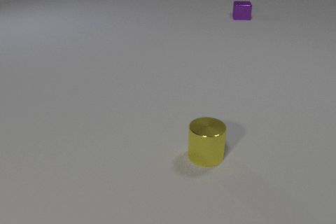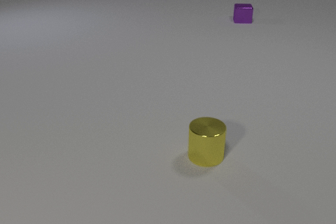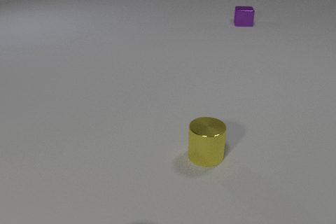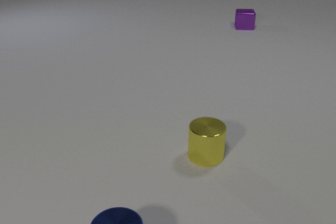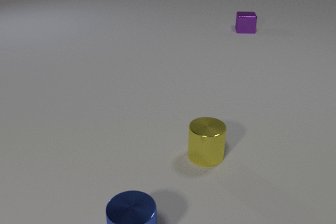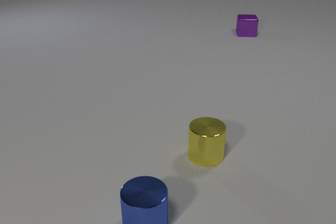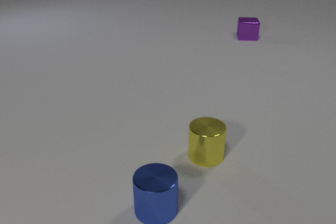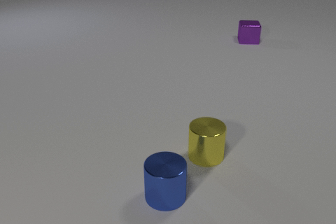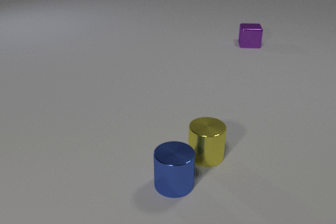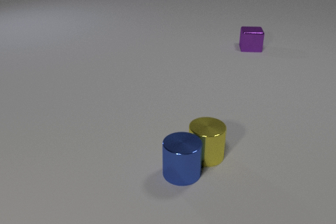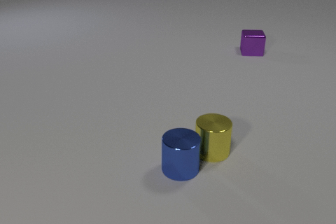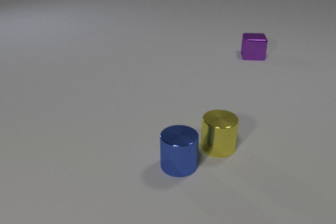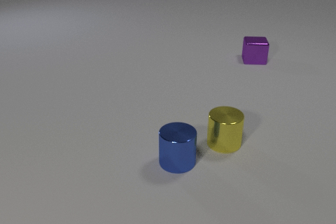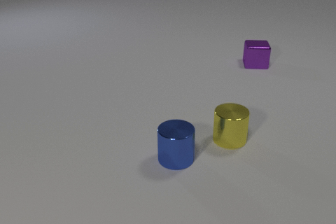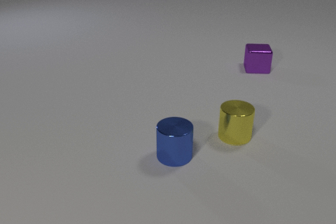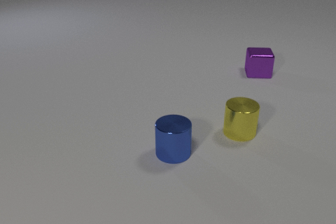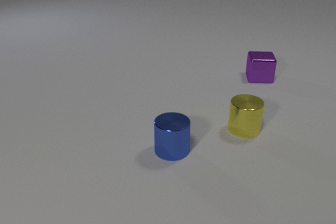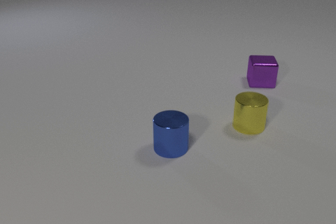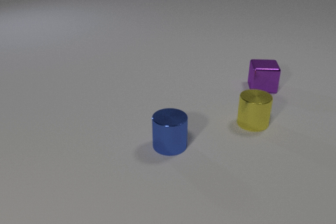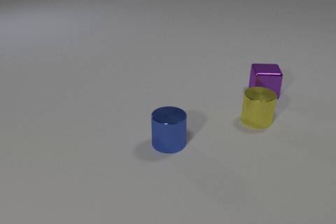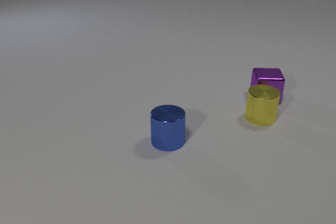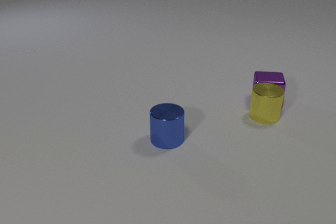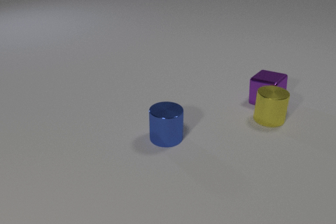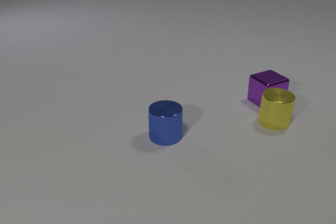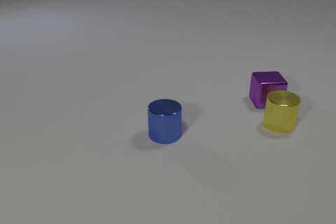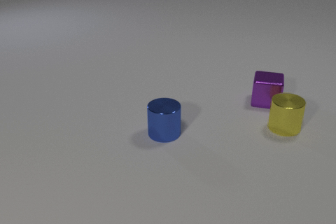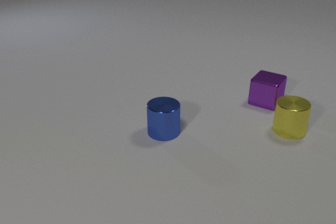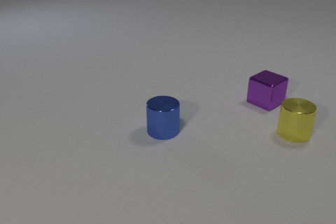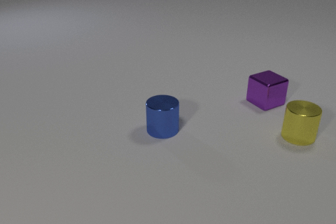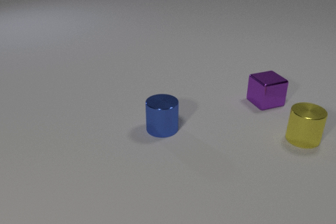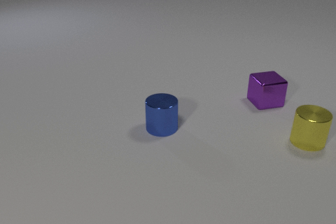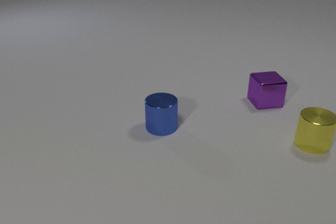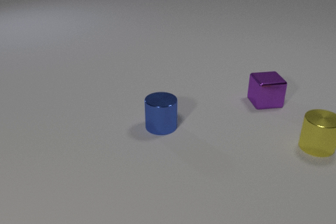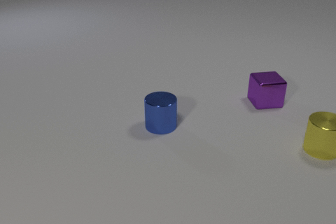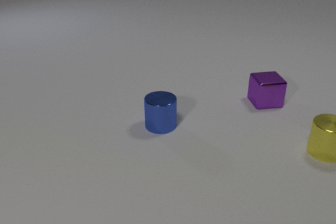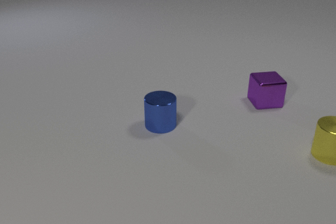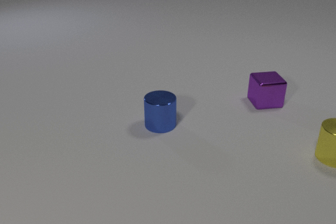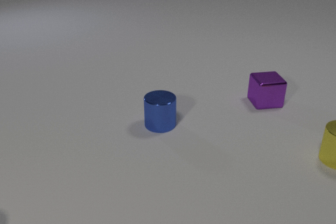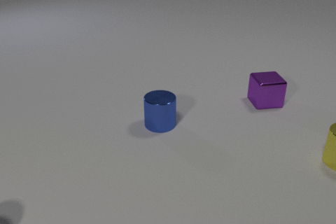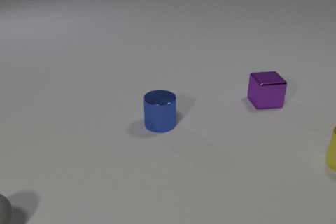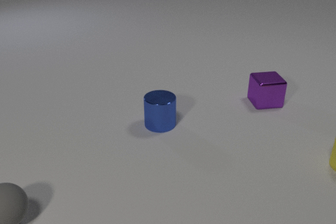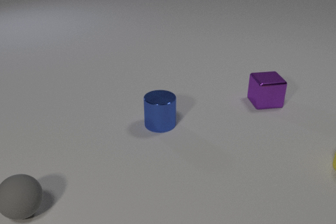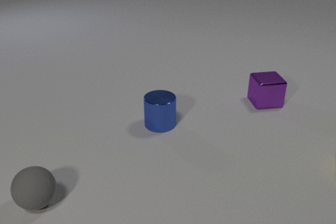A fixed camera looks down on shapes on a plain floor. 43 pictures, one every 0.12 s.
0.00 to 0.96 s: The blue metal cylinder comes in at the bottom edge, slides away from the camera and to the right. The purple metal cube slides toward the camera.
0.96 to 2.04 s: The blue metal cylinder slides away from the camera. The yellow metal cylinder slides away from the camera and to the right. The purple metal cube slides toward the camera. The blue metal cylinder and the yellow metal cylinder collide.
2.04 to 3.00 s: The blue metal cylinder slides away from the camera. The yellow metal cylinder slides to the right. The purple metal cube slides toward the camera, spins so that its near face slides to the left, clockwise seen from above. The yellow metal cylinder and the purple metal cube collide.
3.00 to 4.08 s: The blue metal cylinder slides away from the camera. The yellow metal cylinder slides to the right and toward the camera. The purple metal cube spins clockwise seen from above by about 60 degrees, its near face sliding to the left.
4.08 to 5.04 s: The yellow metal cylinder slides to the right and toward the camera. The gray rubber sphere comes in at the left edge, rolls to the right and away from the camera.
What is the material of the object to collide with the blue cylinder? metal.
What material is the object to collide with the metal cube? metal.
What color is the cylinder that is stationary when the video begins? yellow.
